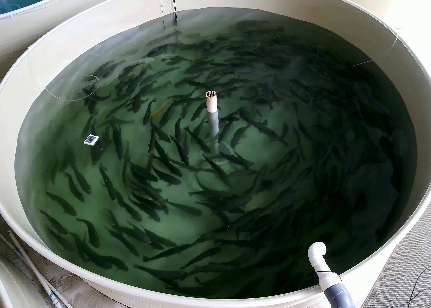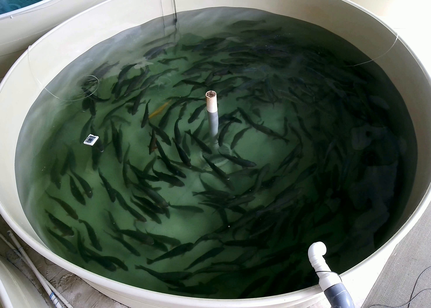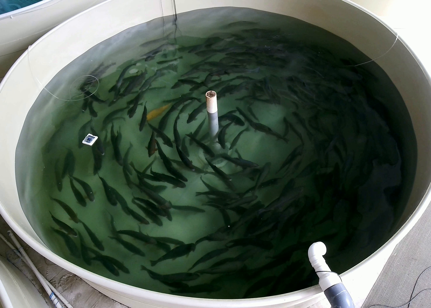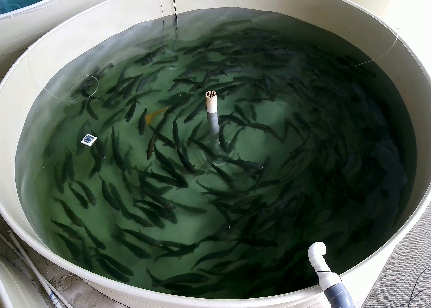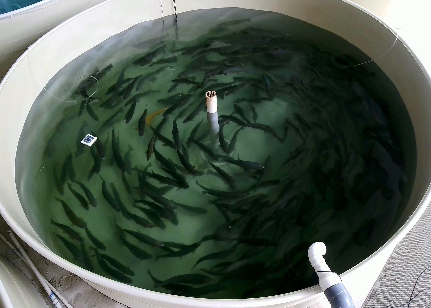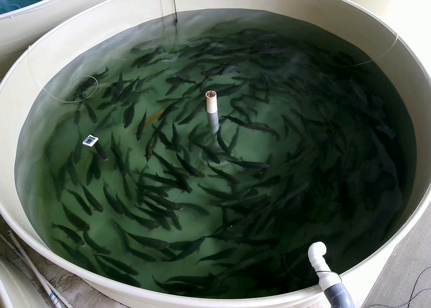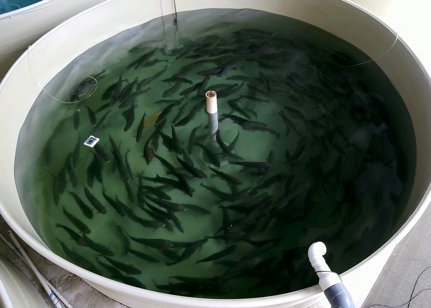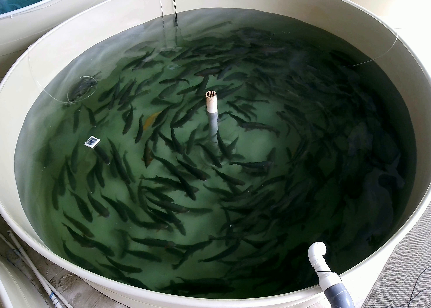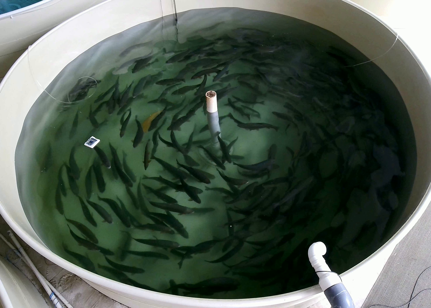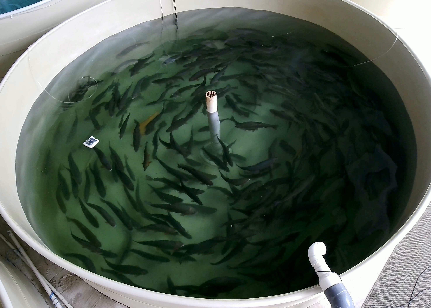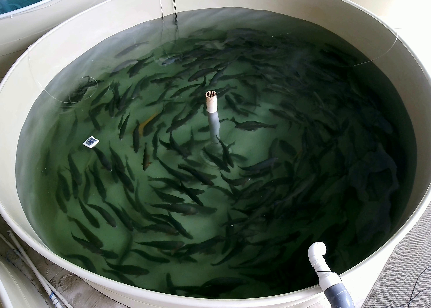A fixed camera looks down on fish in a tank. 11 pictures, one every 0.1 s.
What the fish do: Normal cruising.
